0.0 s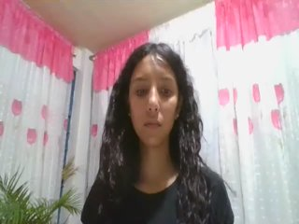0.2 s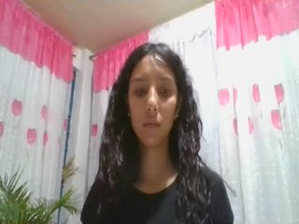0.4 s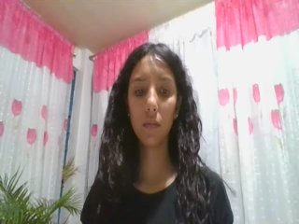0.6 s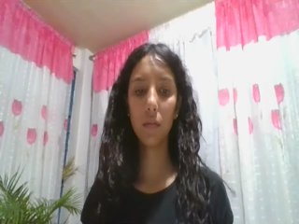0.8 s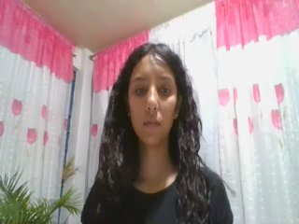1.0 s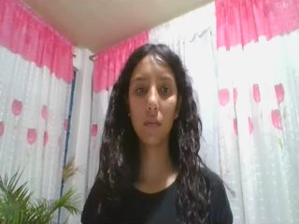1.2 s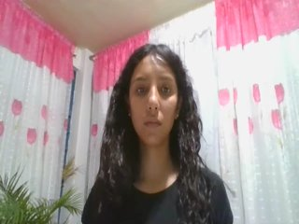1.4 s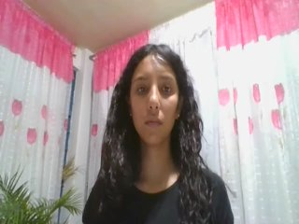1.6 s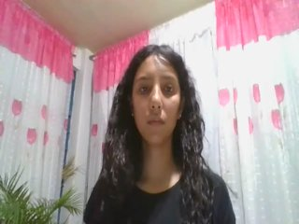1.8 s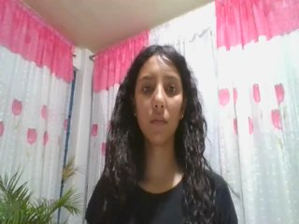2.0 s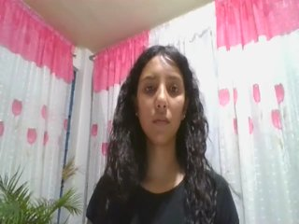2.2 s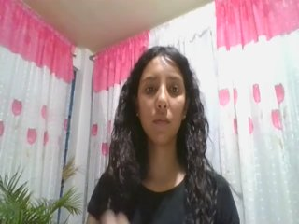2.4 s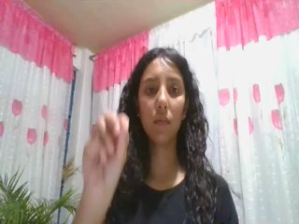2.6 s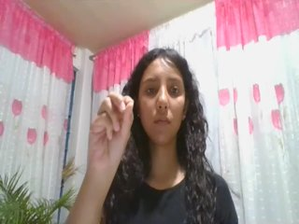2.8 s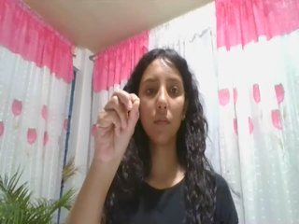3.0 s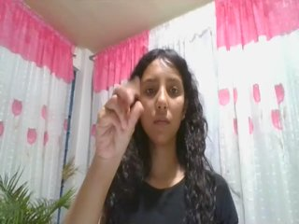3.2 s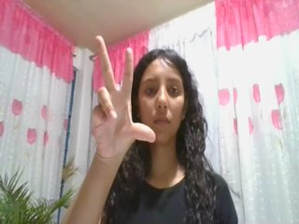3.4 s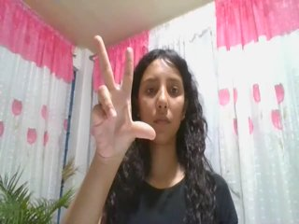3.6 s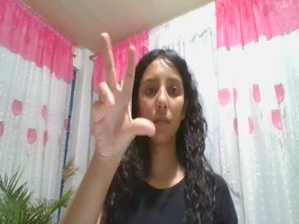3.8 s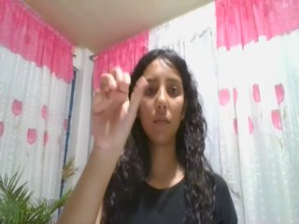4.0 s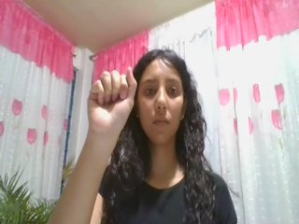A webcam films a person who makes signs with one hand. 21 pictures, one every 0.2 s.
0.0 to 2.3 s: Non-gesture.
2.4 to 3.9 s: Zoom in.
